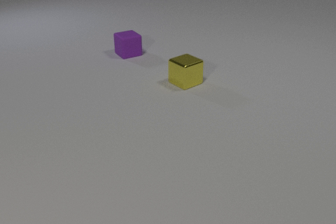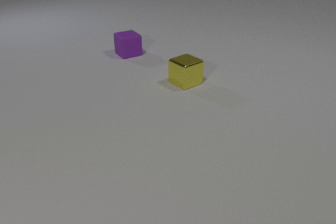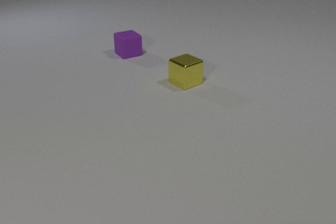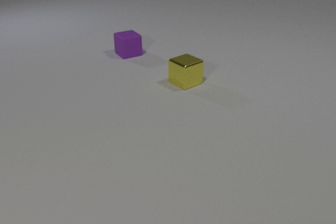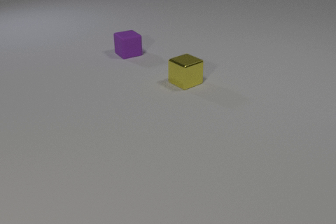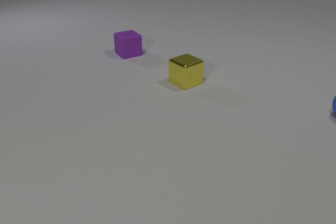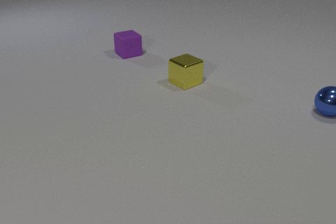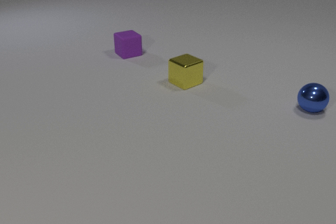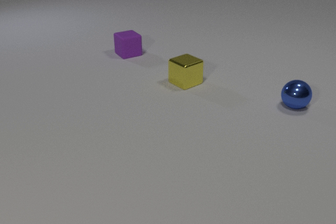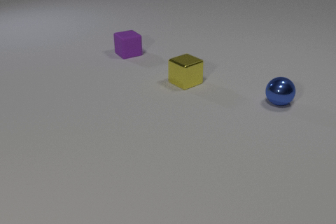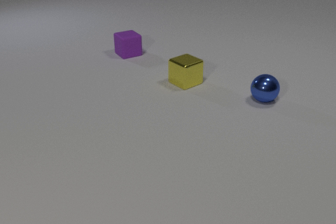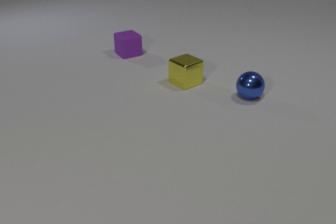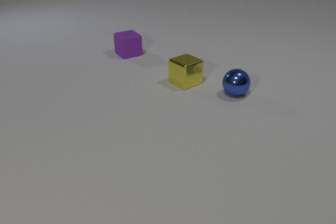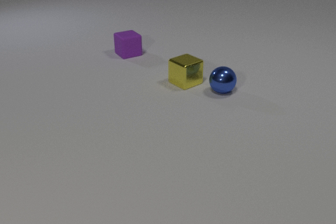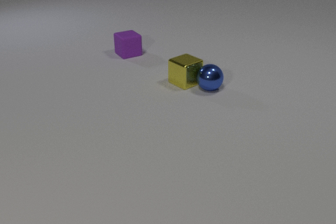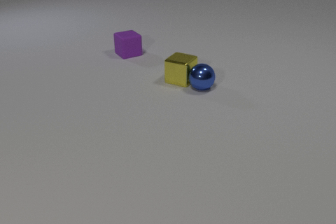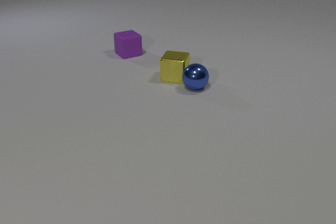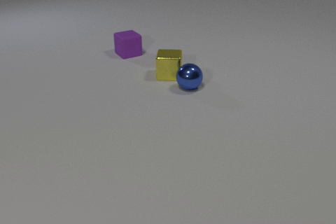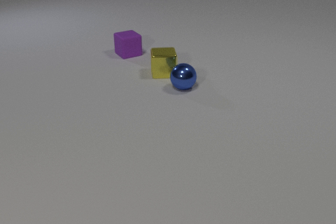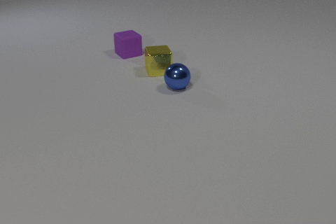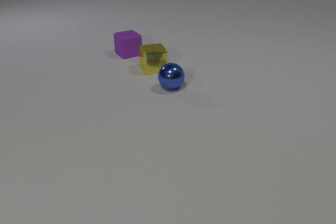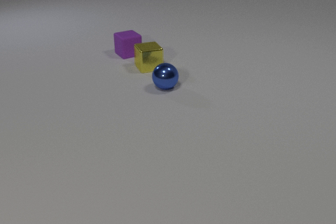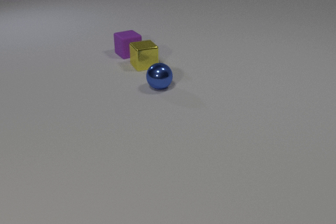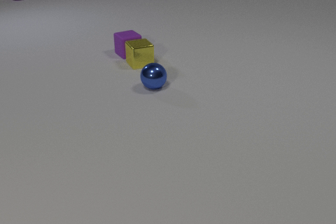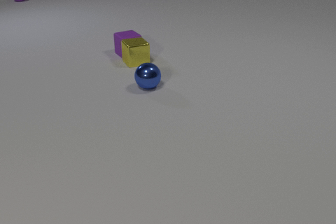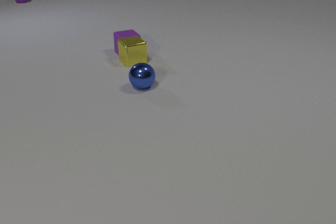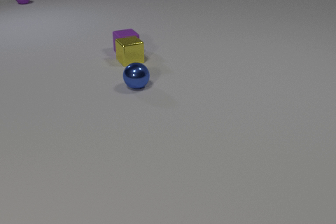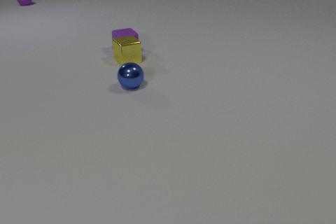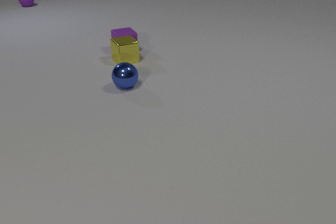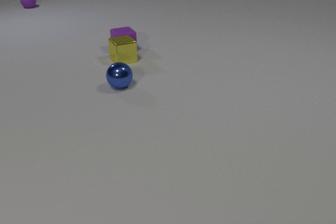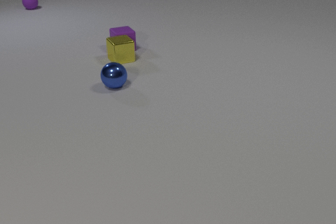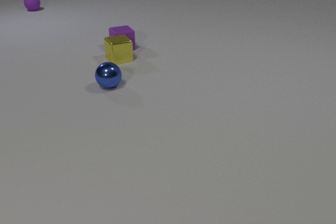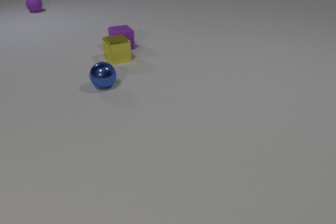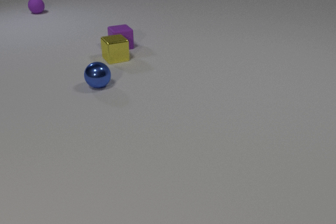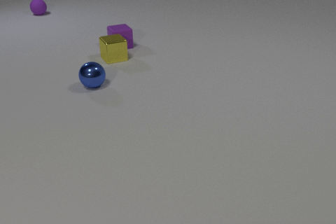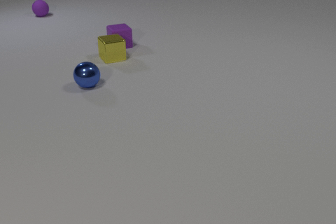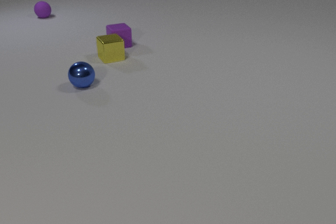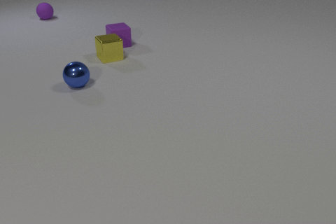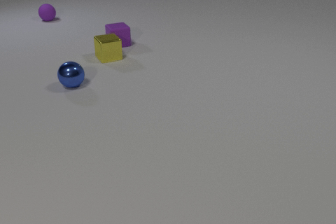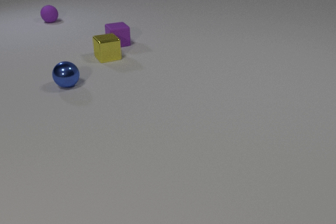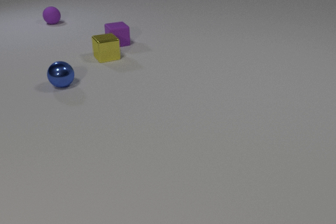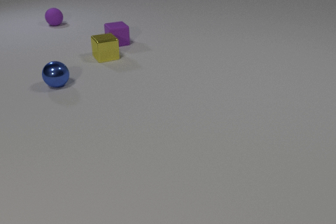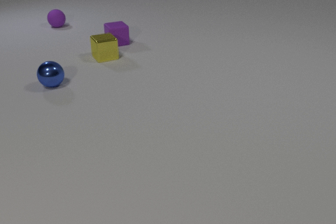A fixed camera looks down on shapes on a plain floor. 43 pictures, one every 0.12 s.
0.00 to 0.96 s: The blue metal sphere comes in at the right edge, rolls to the left.
0.96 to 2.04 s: The blue metal sphere rolls to the left. The yellow metal cube slides to the left and away from the camera, spins counterclockwise seen from above by about 45 degrees, its near face sliding to the right. The blue metal sphere and the yellow metal cube collide.
2.04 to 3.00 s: The blue metal sphere rolls to the left. The yellow metal cube slides away from the camera and to the left, spins so that its near face slides to the right, counterclockwise seen from above. The purple rubber sphere comes in at the top edge, rolls toward the camera. The yellow metal cube and the purple rubber cube collide.
3.00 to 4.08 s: The blue metal sphere rolls to the left. The yellow metal cube slides to the left and away from the camera. The purple rubber cube slides away from the camera. The purple rubber sphere rolls toward the camera.
4.08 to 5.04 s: The blue metal sphere rolls to the left. The yellow metal cube slides to the left and away from the camera. The purple rubber cube slides away from the camera. The purple rubber sphere rolls toward the camera.
How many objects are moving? 4.
What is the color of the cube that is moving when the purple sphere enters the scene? yellow.
Are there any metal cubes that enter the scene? no.
